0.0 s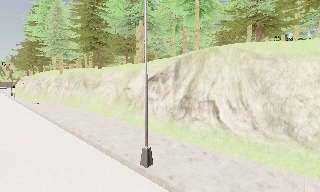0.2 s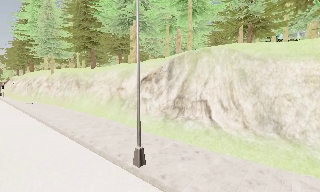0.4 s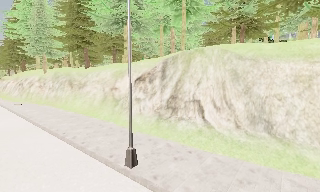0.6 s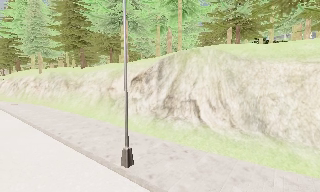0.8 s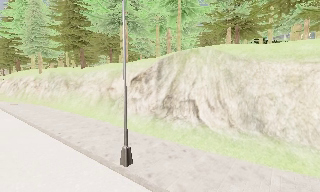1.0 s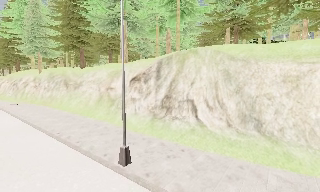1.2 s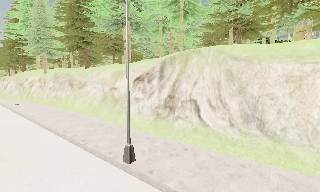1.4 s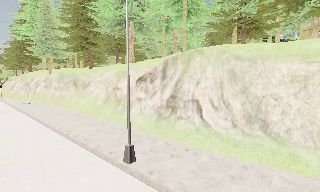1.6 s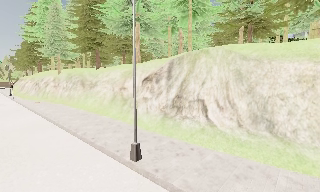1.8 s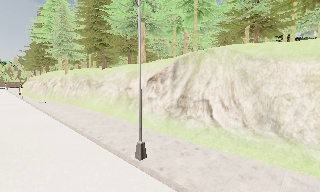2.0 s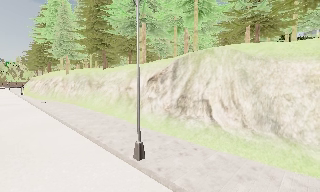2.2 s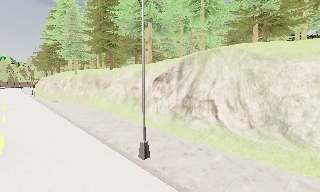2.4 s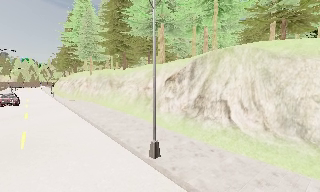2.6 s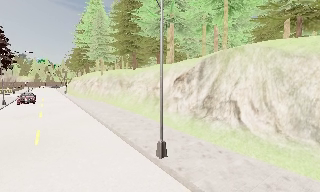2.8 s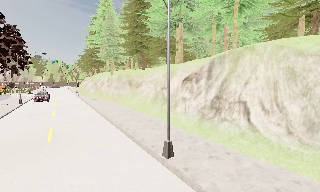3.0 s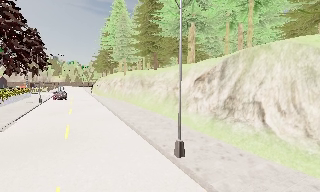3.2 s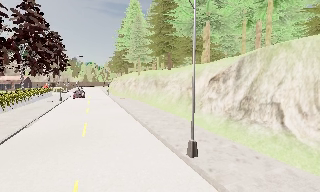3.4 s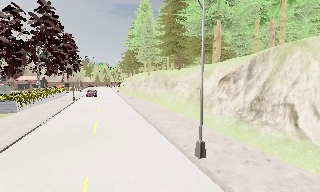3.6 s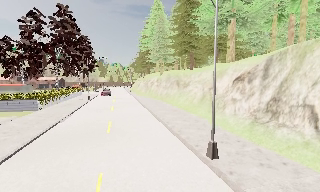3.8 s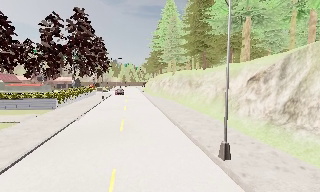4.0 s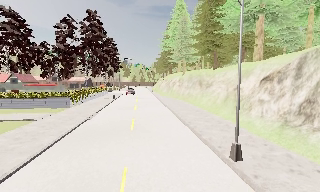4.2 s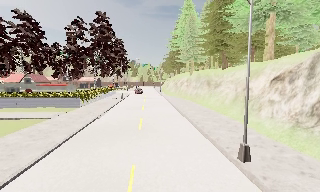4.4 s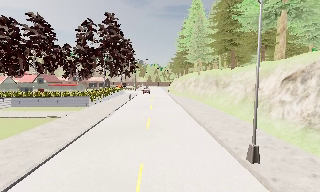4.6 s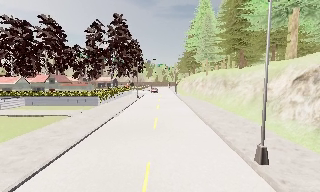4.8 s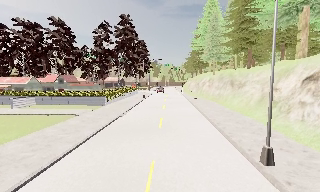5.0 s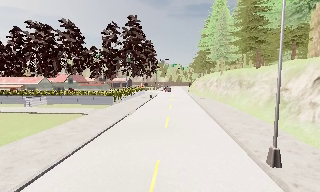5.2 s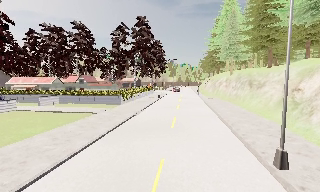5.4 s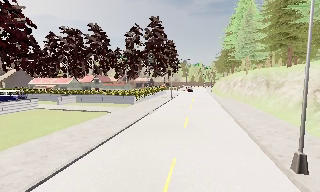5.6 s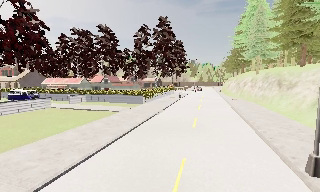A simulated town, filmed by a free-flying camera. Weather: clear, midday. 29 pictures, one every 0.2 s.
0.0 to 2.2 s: The camera travels to its right and backward, about 1 m.
2.2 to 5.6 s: The camera pans to its left, which is counterclockwise from overhead, by about 60 degrees. It travels backward and to its right, about 1.5 m.
The film runs backward here.
